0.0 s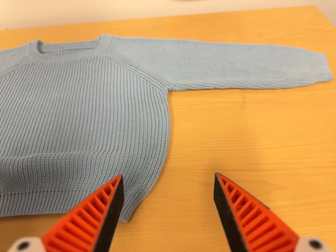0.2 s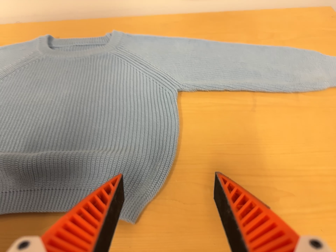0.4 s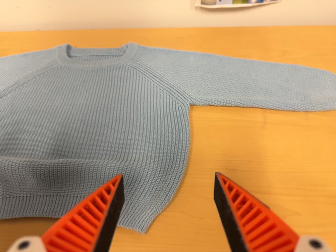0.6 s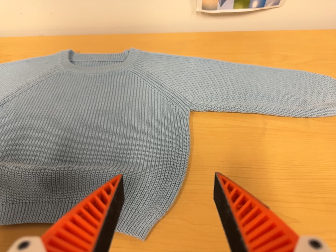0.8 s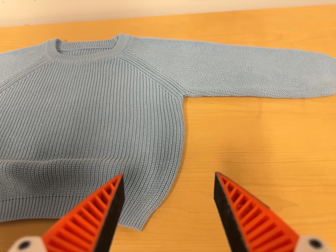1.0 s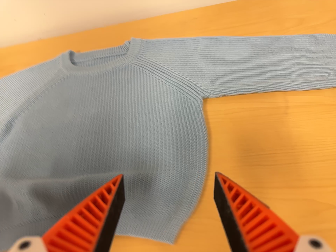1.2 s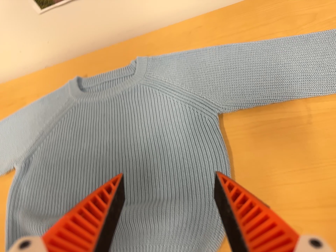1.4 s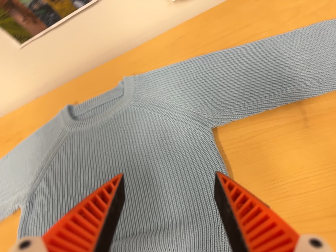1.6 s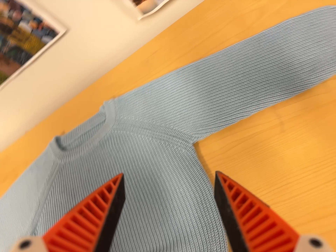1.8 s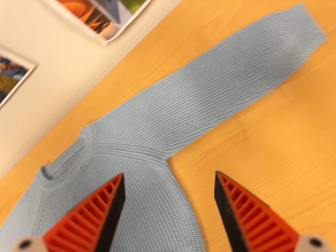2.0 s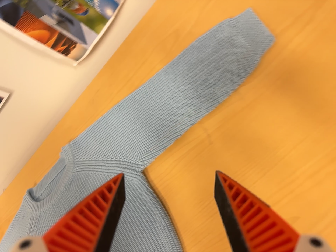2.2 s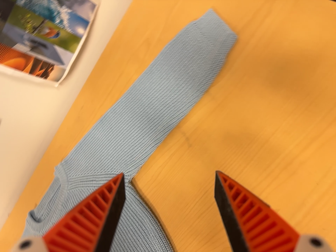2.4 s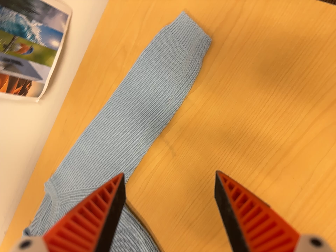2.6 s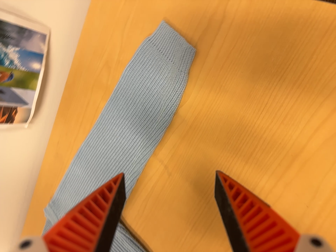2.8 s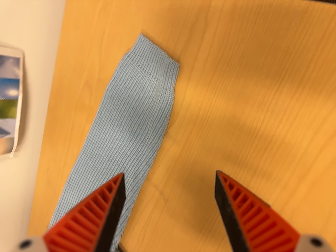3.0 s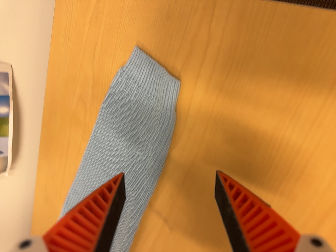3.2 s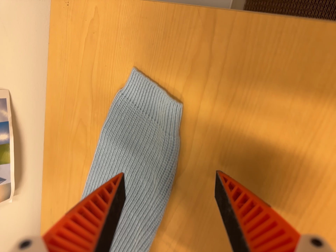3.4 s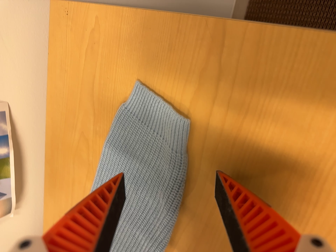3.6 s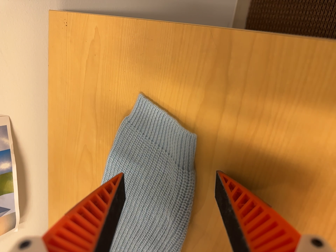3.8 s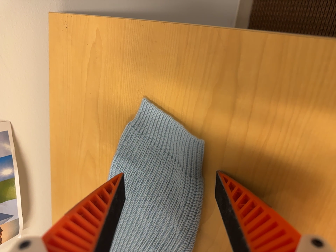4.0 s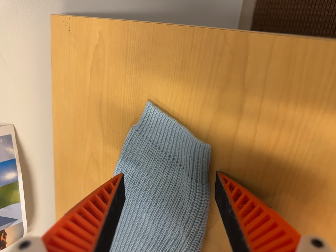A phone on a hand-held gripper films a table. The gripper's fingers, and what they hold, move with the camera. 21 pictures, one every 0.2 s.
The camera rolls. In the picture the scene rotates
counterclockwise.
0.0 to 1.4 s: The camera swings to its left by about 10 degrees, and the scene slides to the right. It travels toward the top of its view, about 16 cm. Its aim tips toward the bottom of its view by about 10 degrees. It rolls about its line of sight by about 20 degrees, and the scene rotates counterclockwise.
1.4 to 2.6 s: The camera travels to its right and toward the top of its view, about 28 cm, so close, fixed things drift to the left. It rolls about its line of sight by about 40 degrees, and the scene rotates counterclockwise.
2.6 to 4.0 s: The camera travels toward the top of its view and forward, about 18 cm, so close, fixed things drift downward. It rolls about its line of sight by about 15 degrees, and the scene rotates counterclockwise.
The film runs forward here.
